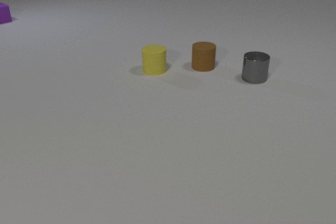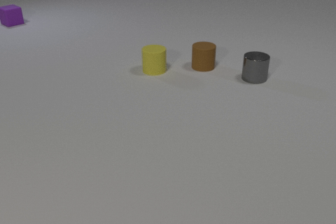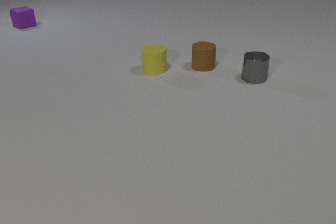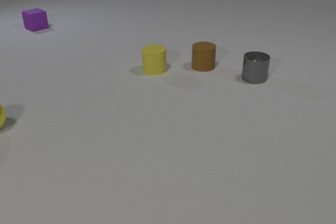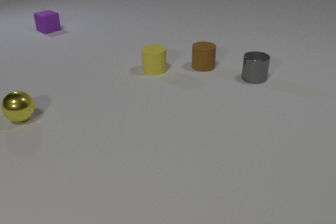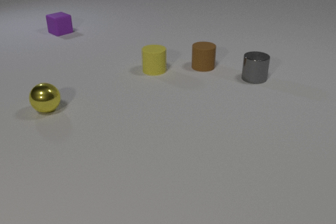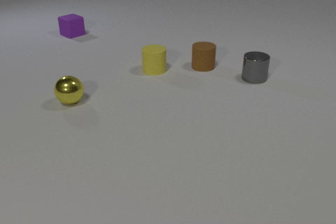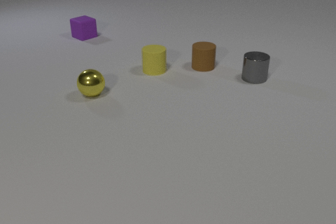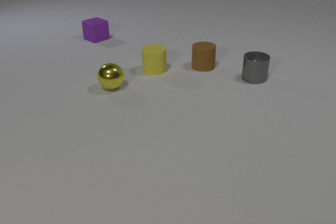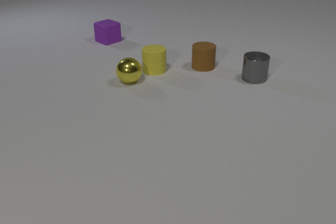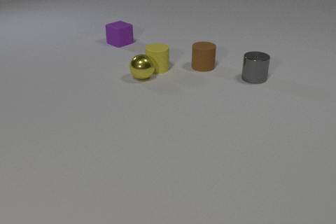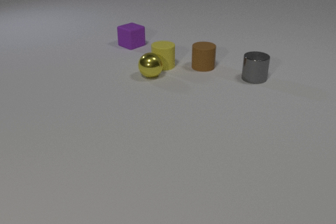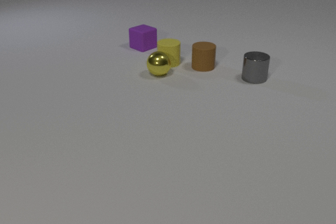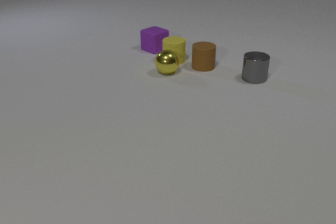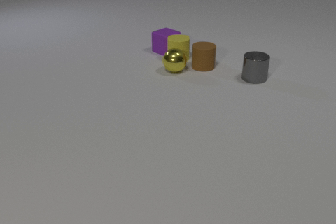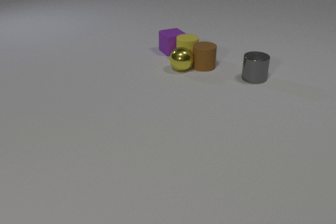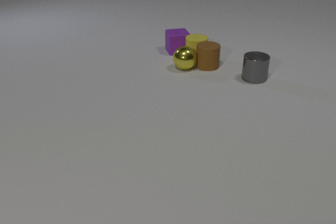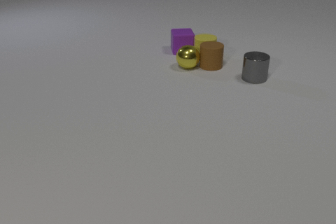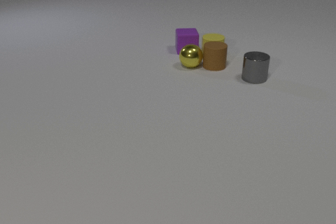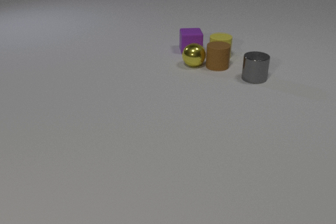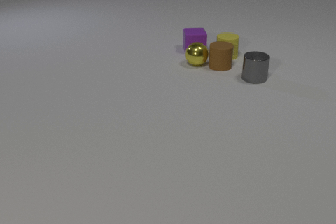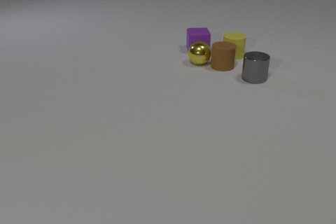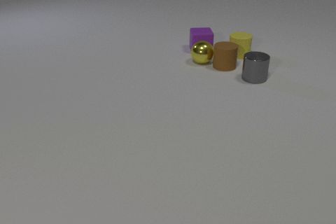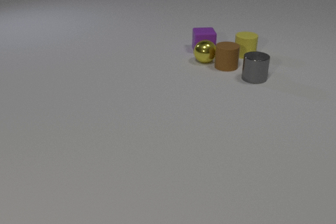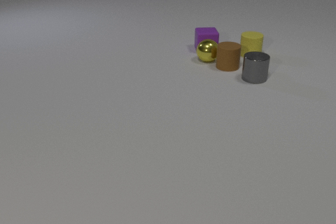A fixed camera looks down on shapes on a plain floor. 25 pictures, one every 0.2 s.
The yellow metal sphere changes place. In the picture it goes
to the right.
The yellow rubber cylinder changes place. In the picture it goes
to the right.
0.0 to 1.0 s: The yellow metal sphere comes in at the left edge, rolls to the right. The purple rubber cube slides toward the camera and to the right.
1.0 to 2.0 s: The yellow metal sphere rolls to the right and away from the camera. The purple rubber cube slides to the right and toward the camera. The yellow metal sphere and the yellow rubber cylinder collide.
2.0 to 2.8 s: The yellow metal sphere rolls to the right and away from the camera. The yellow rubber cylinder slides away from the camera and to the right. The purple rubber cube slides to the right and toward the camera. The yellow rubber cylinder and the purple rubber cube collide.
2.8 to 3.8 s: The yellow metal sphere rolls to the right and away from the camera. The yellow rubber cylinder slides to the right. The brown rubber cylinder slides to the right. The purple rubber cube slides to the right, spins so that its near face slides to the left, clockwise seen from above. The yellow metal sphere and the brown rubber cylinder collide. The yellow rubber cylinder and the brown rubber cylinder collide.
3.8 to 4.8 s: The yellow metal sphere rolls to the right and away from the camera. The yellow rubber cylinder slides to the right. The brown rubber cylinder slides to the right. The purple rubber cube slides to the right.
How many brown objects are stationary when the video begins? 1.
What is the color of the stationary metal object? gray.
What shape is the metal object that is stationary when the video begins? cylinder.
